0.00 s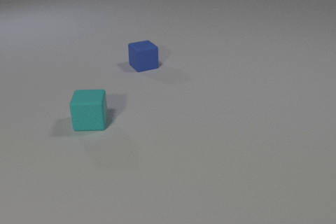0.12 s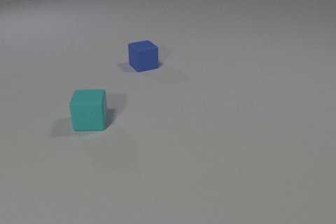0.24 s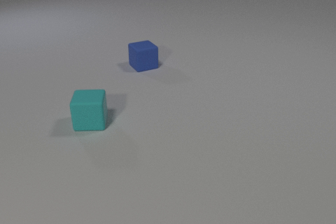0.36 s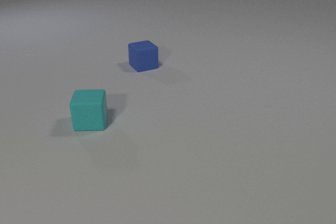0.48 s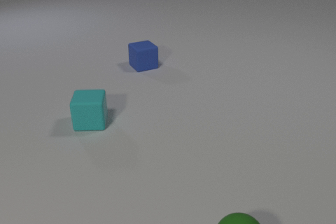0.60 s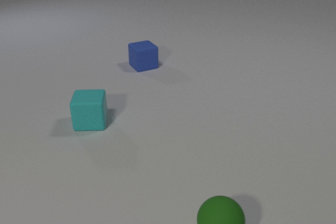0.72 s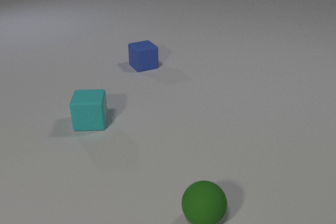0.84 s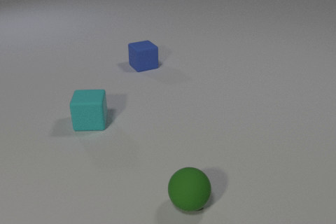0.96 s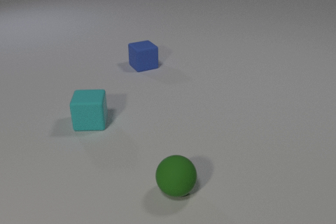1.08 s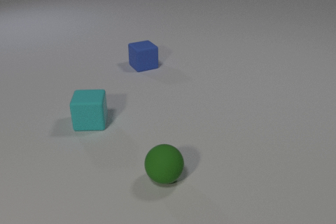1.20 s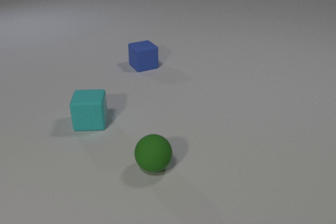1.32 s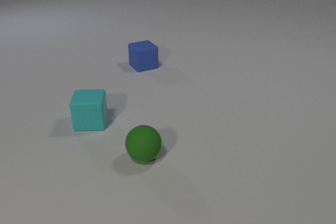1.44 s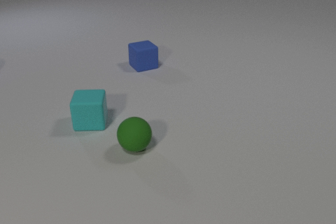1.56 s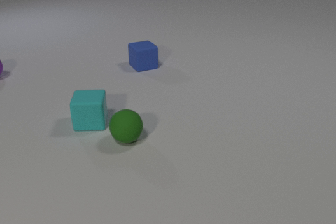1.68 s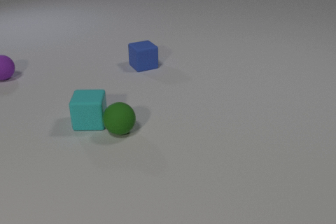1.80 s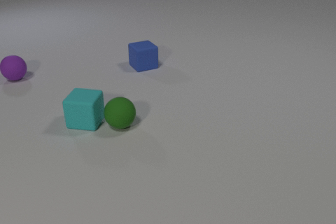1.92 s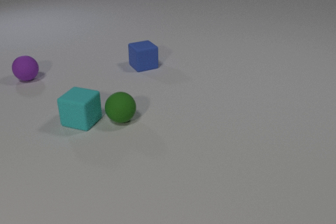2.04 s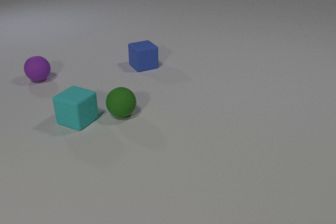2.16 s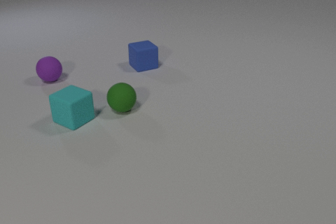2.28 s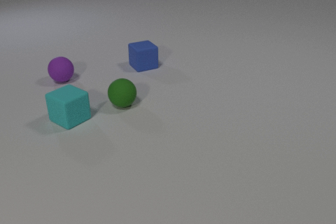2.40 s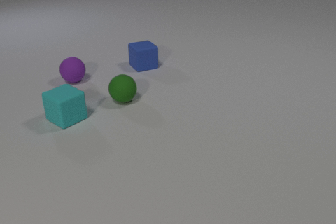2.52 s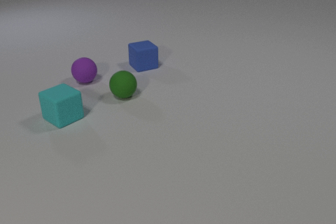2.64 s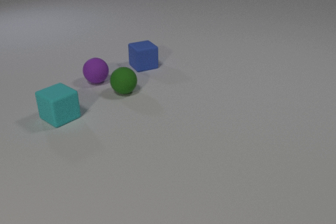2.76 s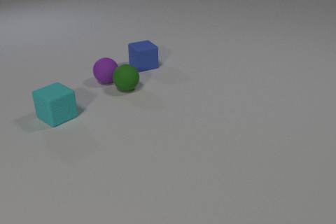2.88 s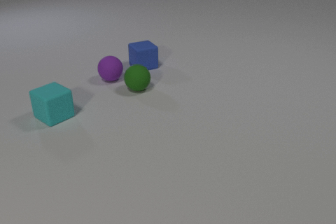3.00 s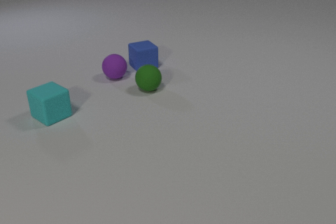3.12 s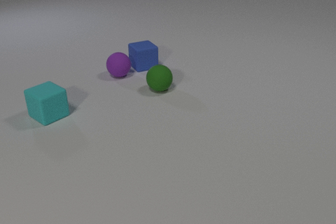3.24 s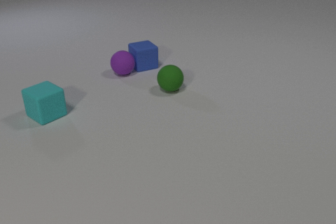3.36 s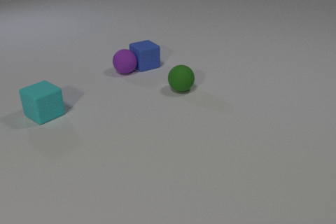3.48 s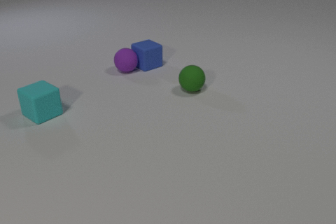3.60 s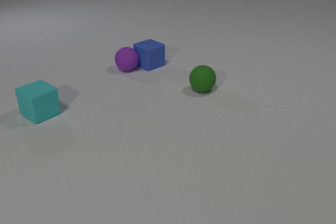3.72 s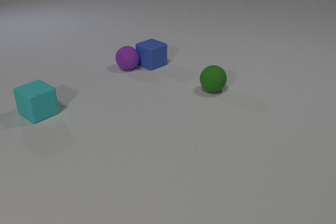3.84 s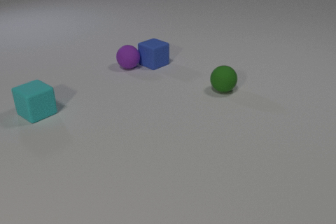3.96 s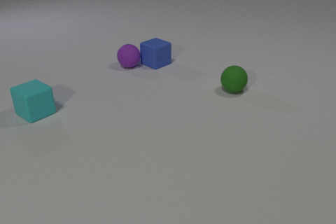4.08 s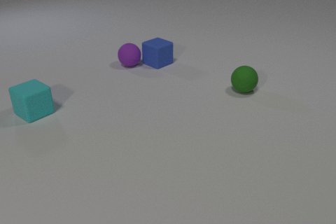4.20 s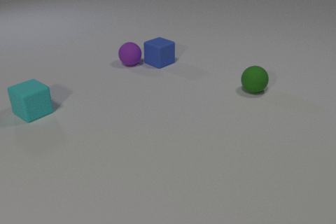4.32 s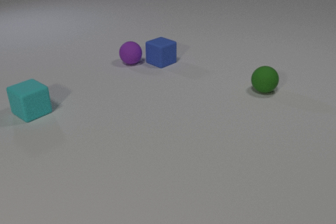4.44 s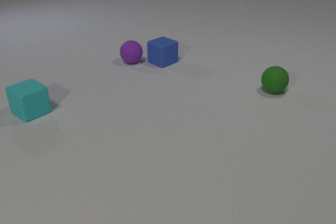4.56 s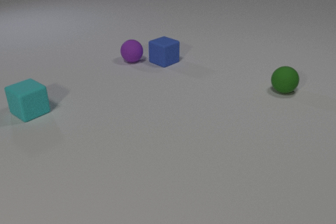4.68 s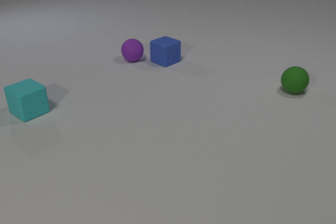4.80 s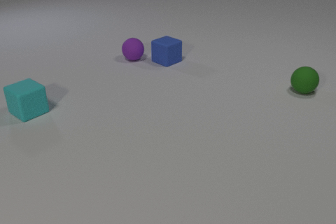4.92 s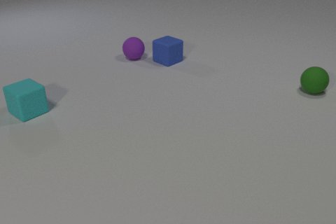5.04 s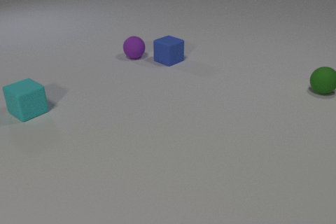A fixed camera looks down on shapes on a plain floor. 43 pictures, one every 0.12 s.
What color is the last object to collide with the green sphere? purple.
How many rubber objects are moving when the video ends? 4.
Are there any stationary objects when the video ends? no.
0.00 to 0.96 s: The green rubber sphere comes in at the bottom edge, rolls away from the camera and to the left.
0.96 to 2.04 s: The green rubber sphere rolls away from the camera and to the left. The cyan rubber cube slides to the left and away from the camera, spins so that its near face slides to the left, clockwise seen from above. The purple rubber sphere comes in at the left edge, rolls to the right and toward the camera. The green rubber sphere and the cyan rubber cube collide.
2.04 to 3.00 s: The green rubber sphere rolls away from the camera and to the right. The cyan rubber cube slides to the left and away from the camera. The purple rubber sphere rolls to the right. The green rubber sphere and the purple rubber sphere collide.
3.00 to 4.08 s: The green rubber sphere rolls to the right. The cyan rubber cube slides to the left and away from the camera. The purple rubber sphere rolls away from the camera and to the right. The blue rubber cube slides to the right and away from the camera. The purple rubber sphere and the blue rubber cube collide.
4.08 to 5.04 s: The green rubber sphere rolls to the right. The cyan rubber cube moves, and ends about where it began. The purple rubber sphere rolls away from the camera. The blue rubber cube slides to the right and away from the camera.
